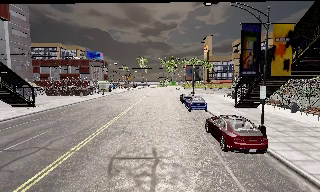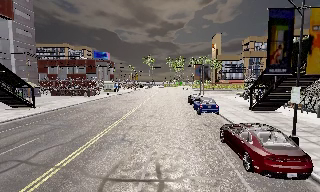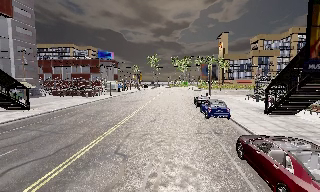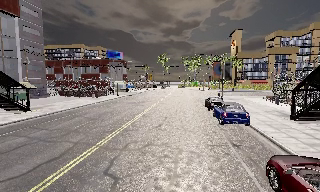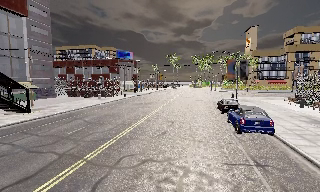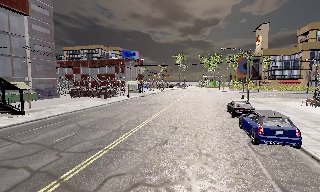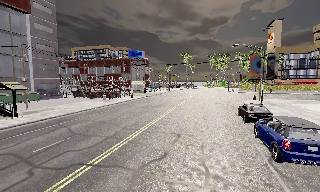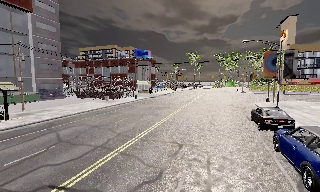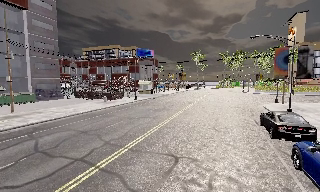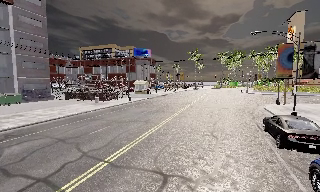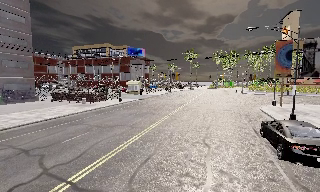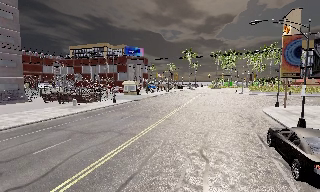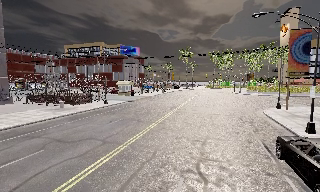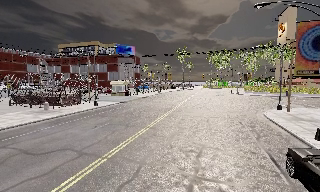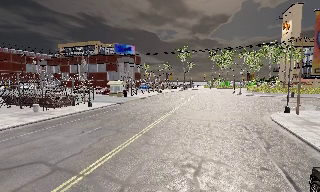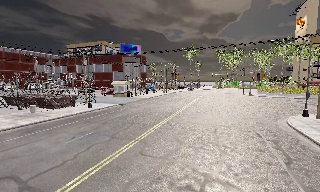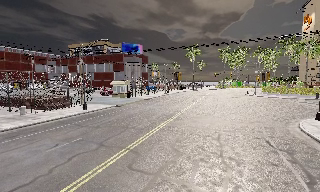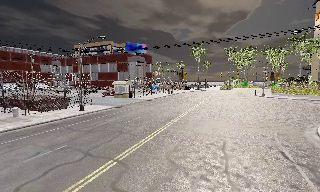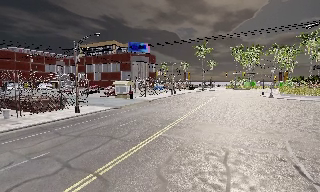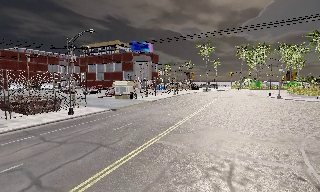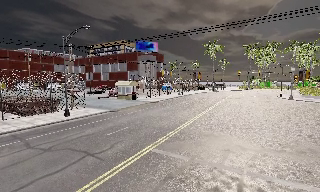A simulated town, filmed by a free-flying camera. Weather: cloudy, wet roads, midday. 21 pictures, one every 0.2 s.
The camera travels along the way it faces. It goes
forward.
0.0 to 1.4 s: The camera pans to its left, which is counterclockwise from overhead, by about 20 degrees. It travels forward, about 12 m, so what stands in front looms larger.
1.4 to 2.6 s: The camera travels forward, about 9 m, so what stands in front looms larger.
2.6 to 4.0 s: The camera pans to its left, which is counterclockwise from overhead, by about 10 degrees. It travels forward and to its right, about 9 m, so what stands in front looms larger.
The film runs forward here.
